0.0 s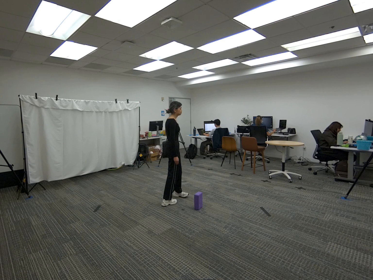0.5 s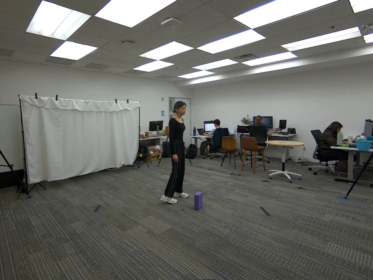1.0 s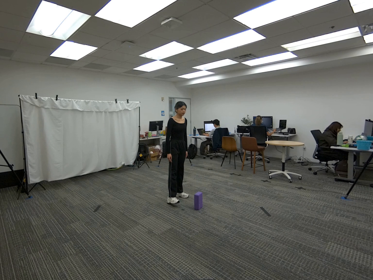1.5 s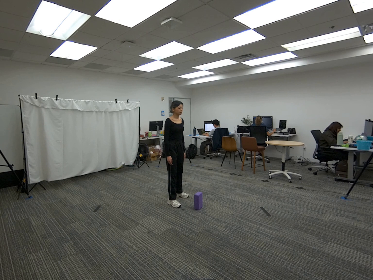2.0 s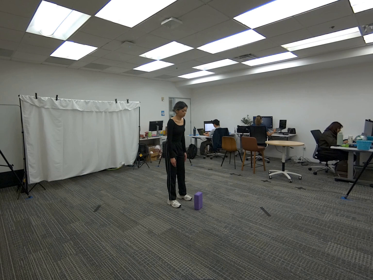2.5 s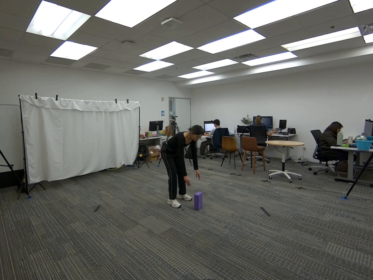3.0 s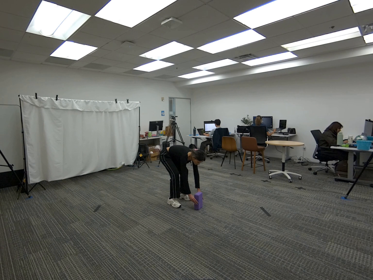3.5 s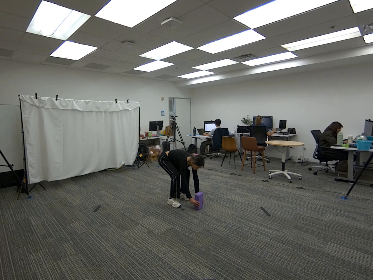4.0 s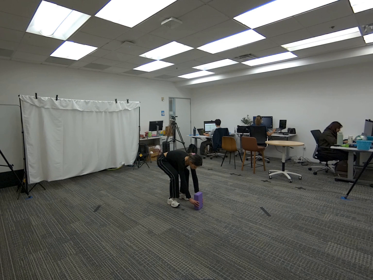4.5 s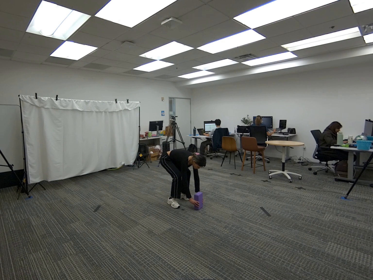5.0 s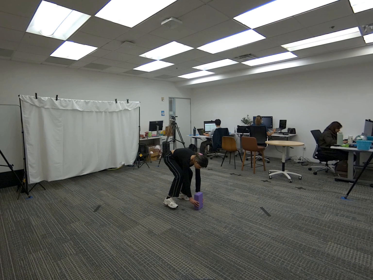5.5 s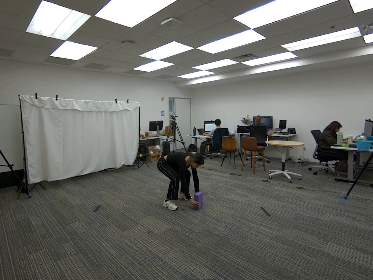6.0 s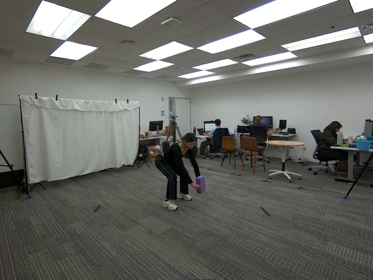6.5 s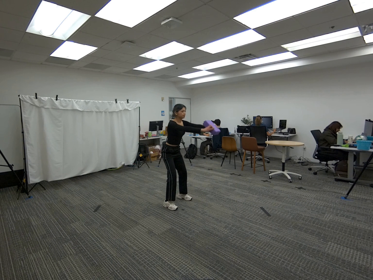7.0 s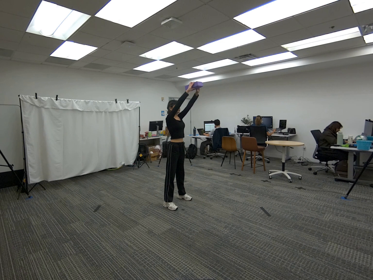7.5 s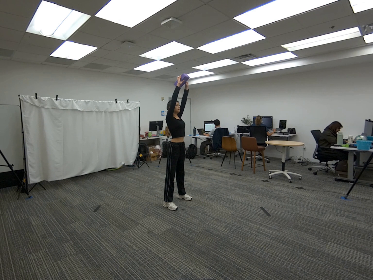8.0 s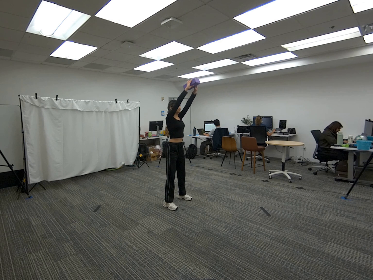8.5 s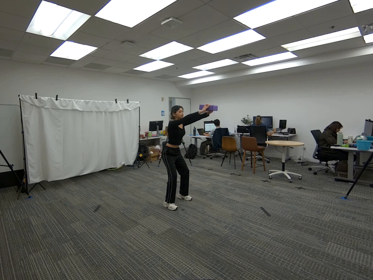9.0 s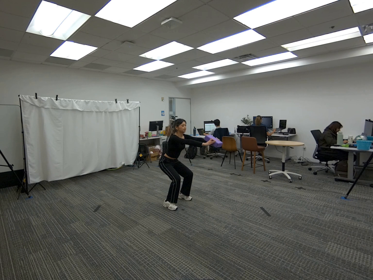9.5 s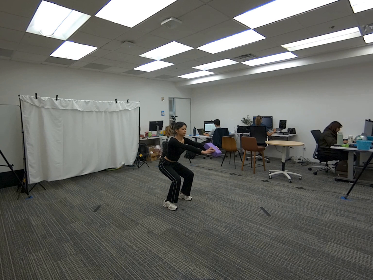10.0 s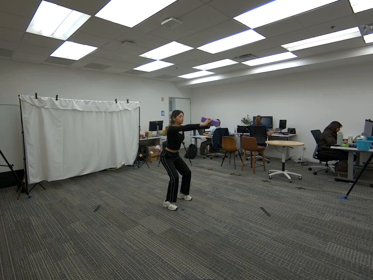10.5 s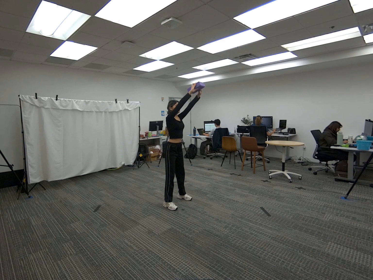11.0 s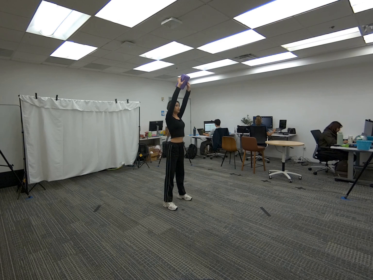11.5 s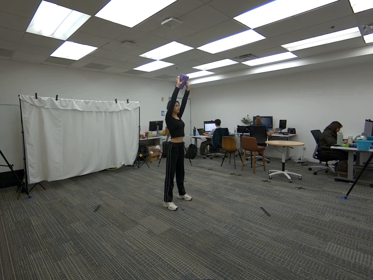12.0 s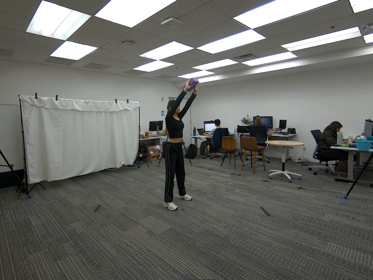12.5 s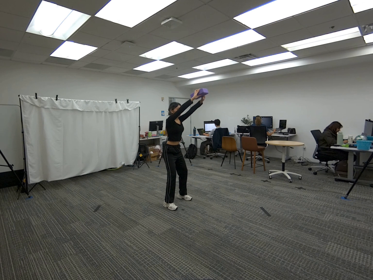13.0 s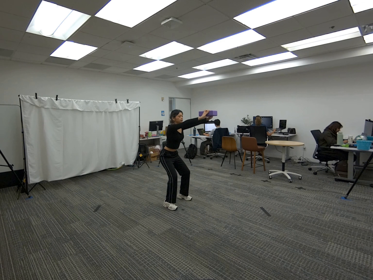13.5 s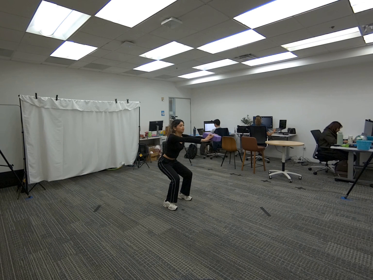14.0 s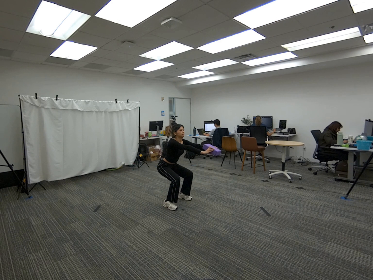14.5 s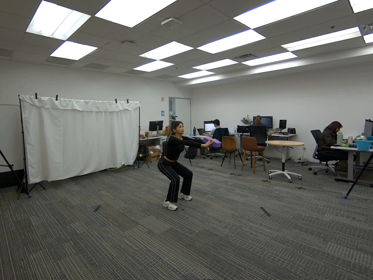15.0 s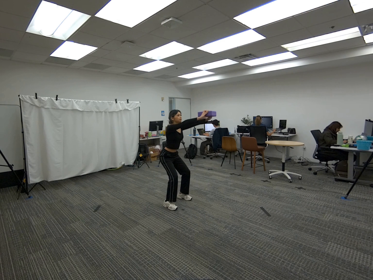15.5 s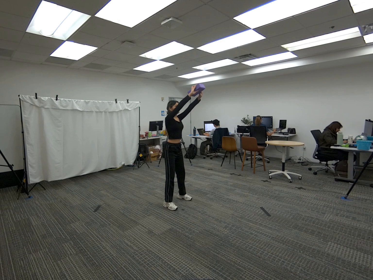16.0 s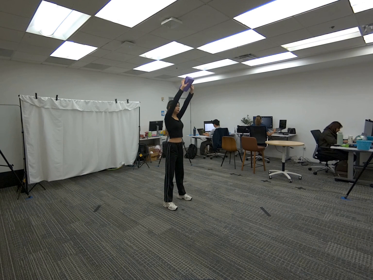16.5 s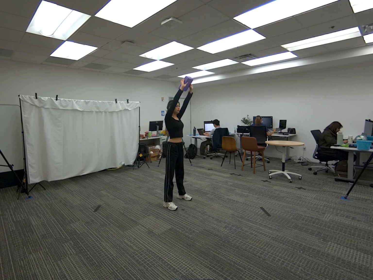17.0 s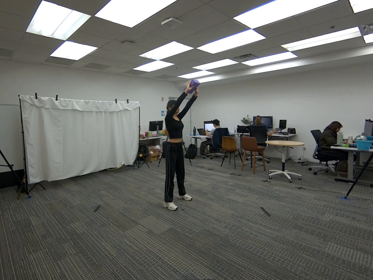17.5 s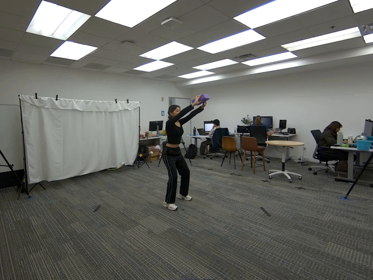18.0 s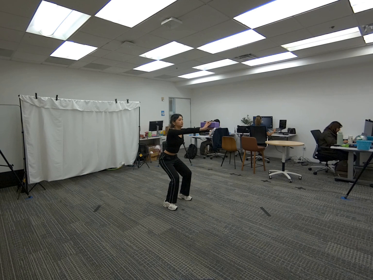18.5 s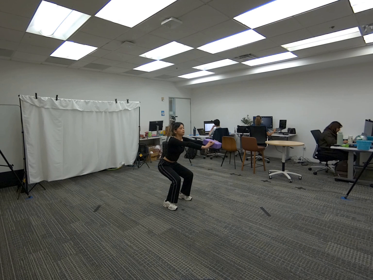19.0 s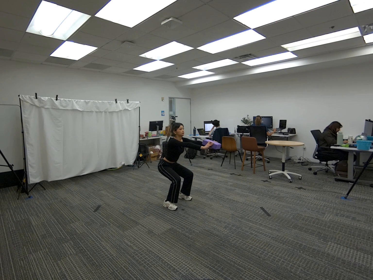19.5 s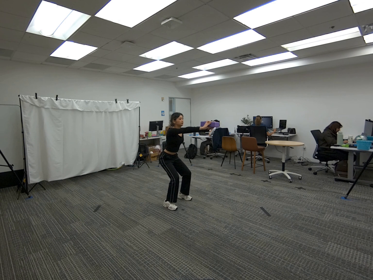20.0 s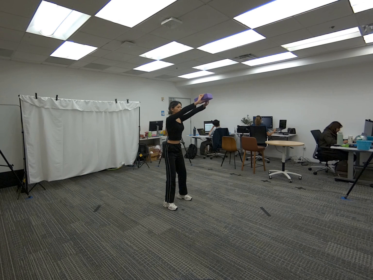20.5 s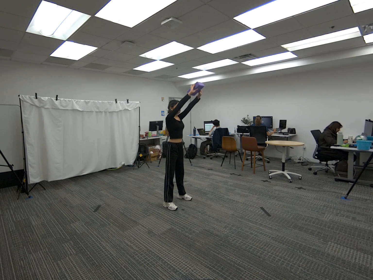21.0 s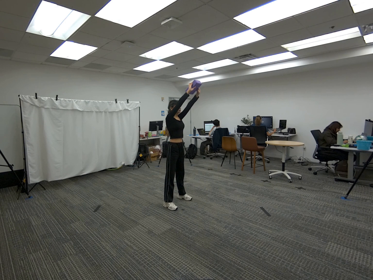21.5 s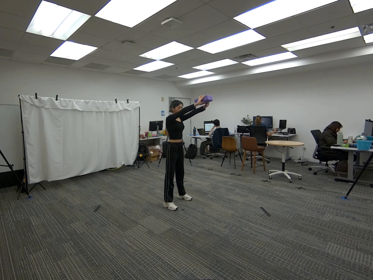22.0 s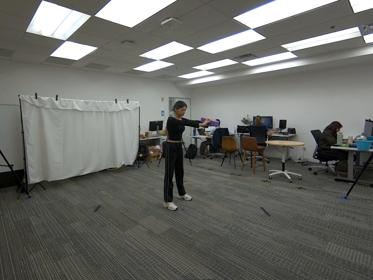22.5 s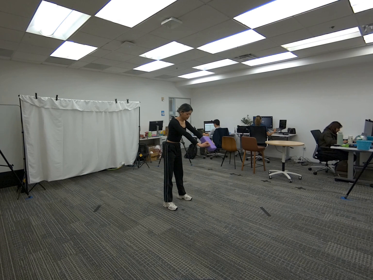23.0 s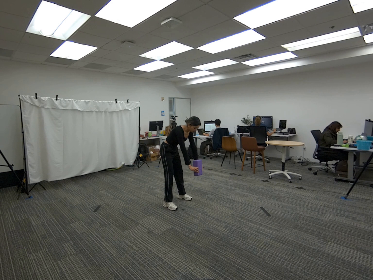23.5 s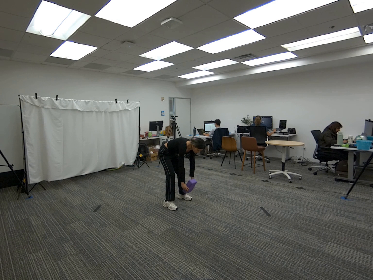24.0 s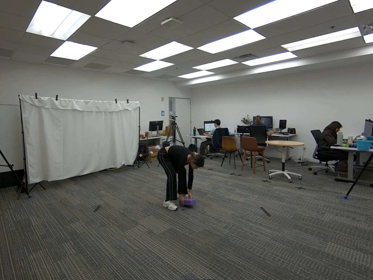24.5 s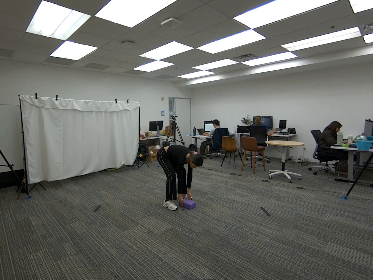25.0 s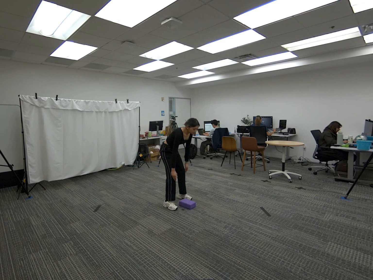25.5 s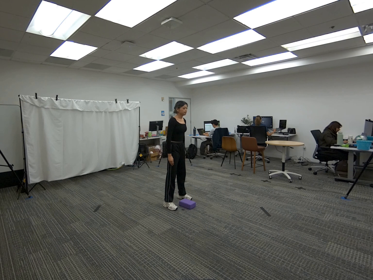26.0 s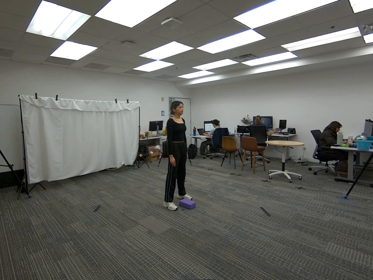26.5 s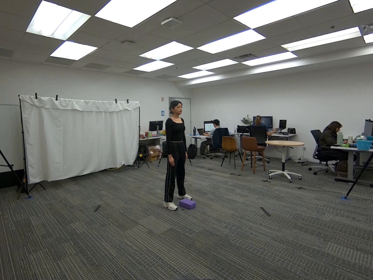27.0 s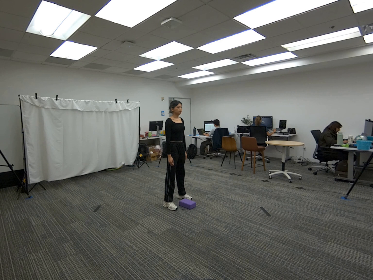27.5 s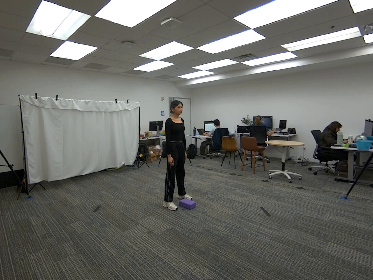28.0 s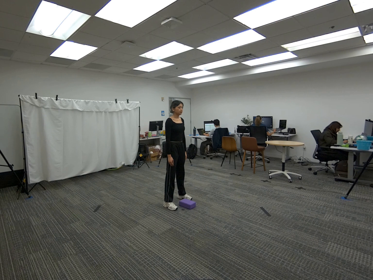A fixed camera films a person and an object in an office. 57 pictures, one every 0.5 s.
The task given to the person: Walk over to the yoga block and pick up the yoga block using both hands. Get into a sumo squat stance as you hold the yoga block with both hands infront of you. As you come up from the sumo squat raise the yoga block over your head with your arms extended. Repeat the process until the time is reached. Place the yoga block on the floor when the task is complete.
